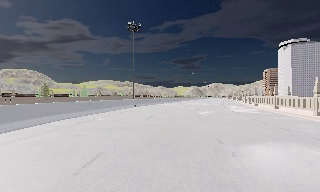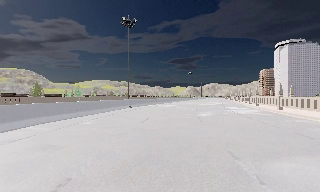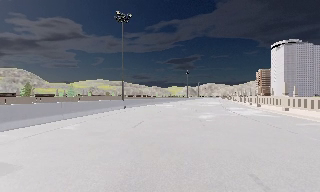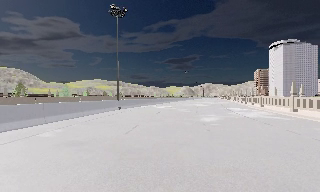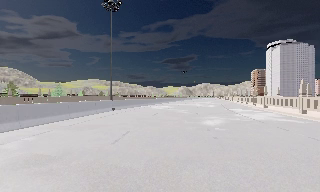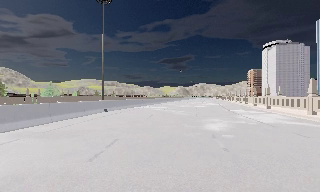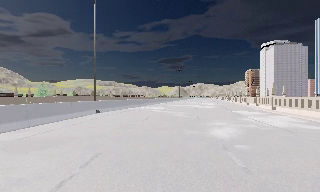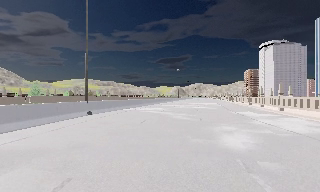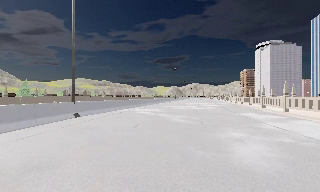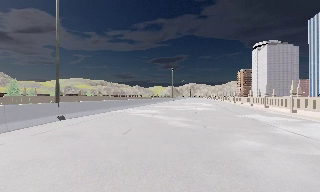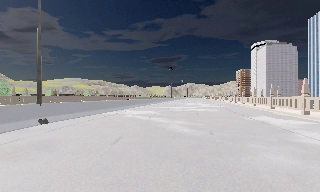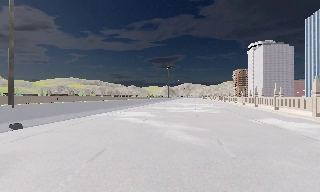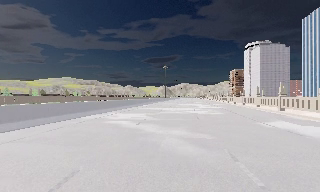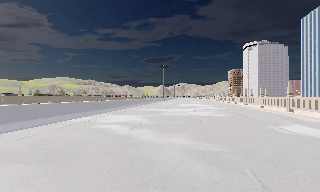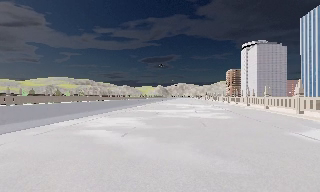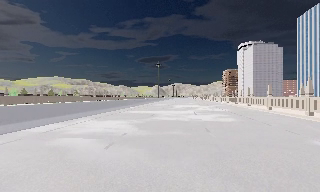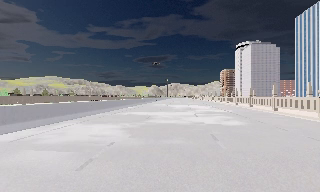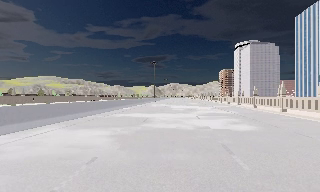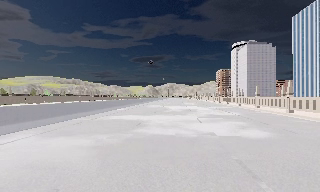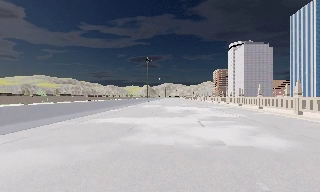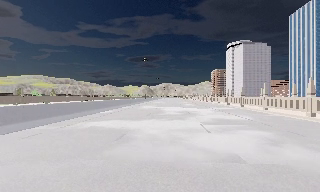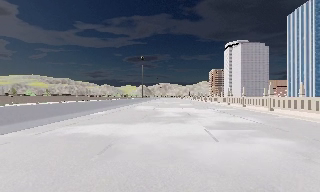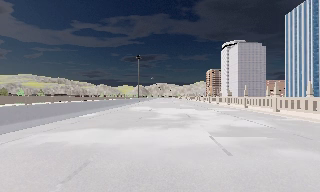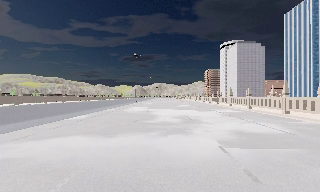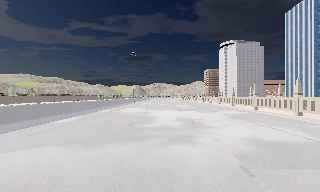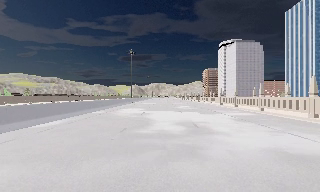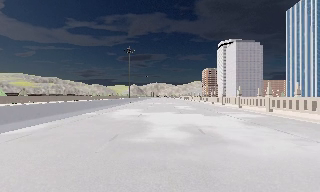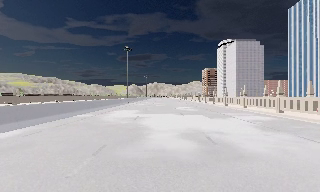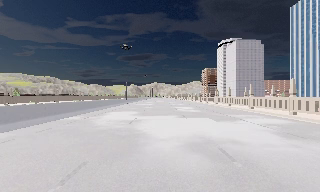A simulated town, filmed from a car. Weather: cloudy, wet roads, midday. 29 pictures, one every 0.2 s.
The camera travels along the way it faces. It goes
forward.
0.0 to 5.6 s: The scene slides to the left, as the camera pans about 20 degrees to its right. It travels forward, about 35 m, so what stands in front looms larger.
The film runs forward here.
